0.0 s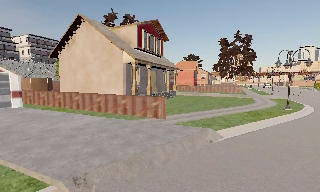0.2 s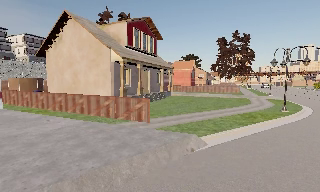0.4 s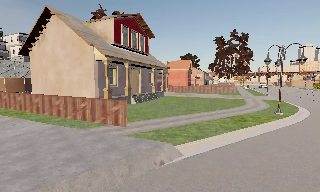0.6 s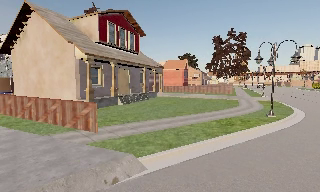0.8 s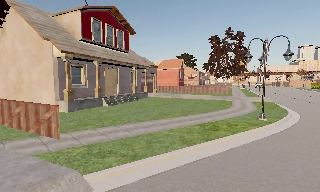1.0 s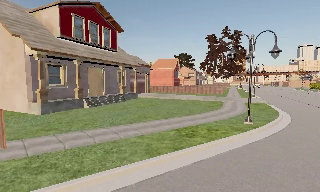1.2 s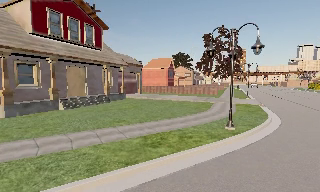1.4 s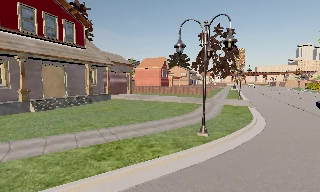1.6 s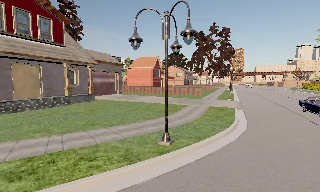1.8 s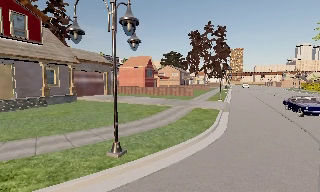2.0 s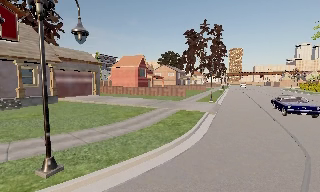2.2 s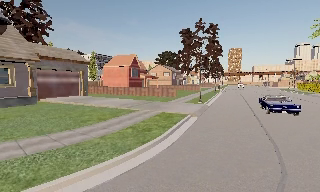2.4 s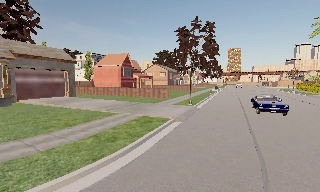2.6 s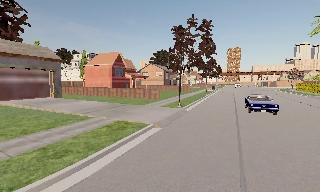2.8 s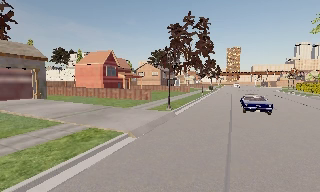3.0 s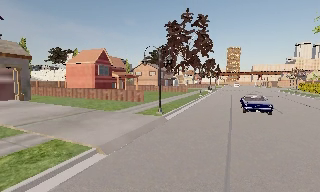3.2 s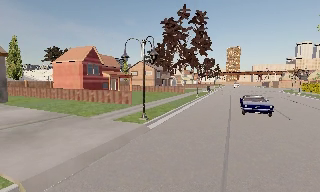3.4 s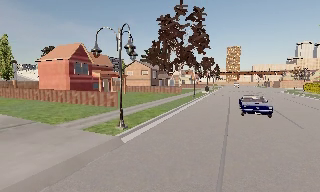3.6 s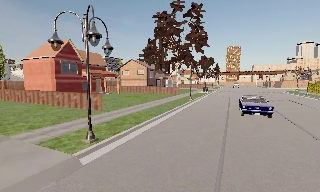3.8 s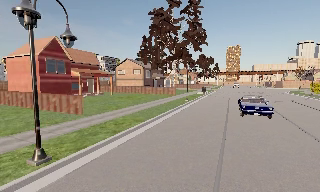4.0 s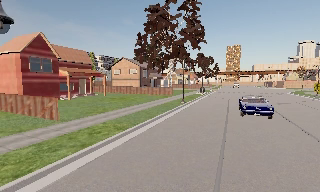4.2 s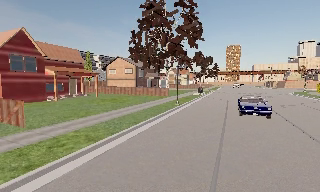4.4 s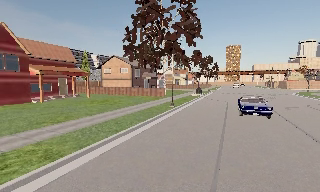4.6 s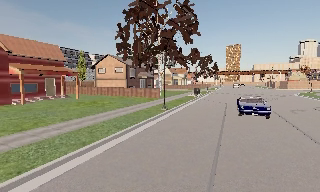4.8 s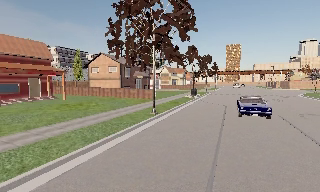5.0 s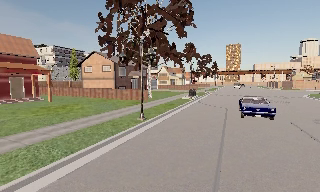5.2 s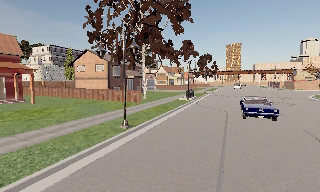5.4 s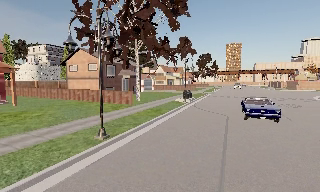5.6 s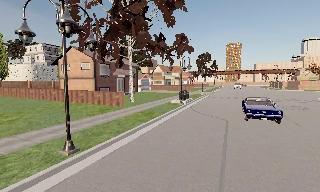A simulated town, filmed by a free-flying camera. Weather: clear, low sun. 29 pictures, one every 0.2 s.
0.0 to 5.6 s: The camera travels forward and to its right, about 45 m, so what stands in front looms larger.
The film runs backward here.
